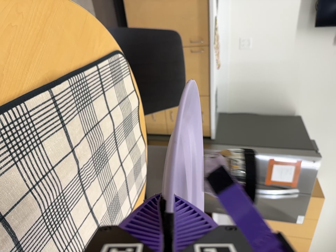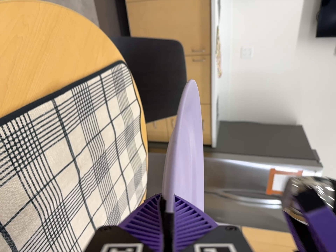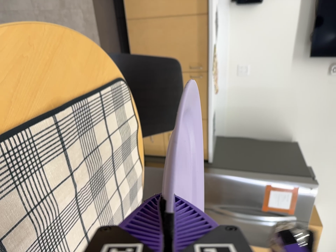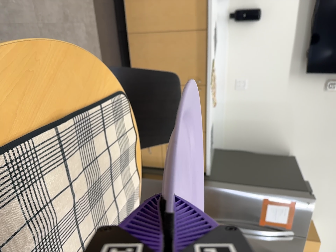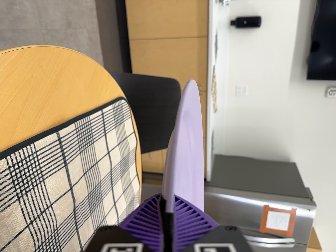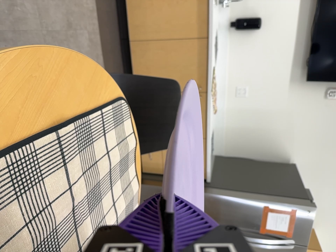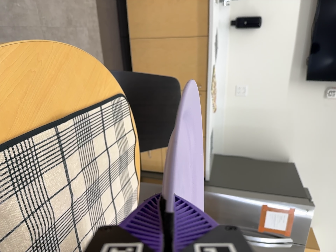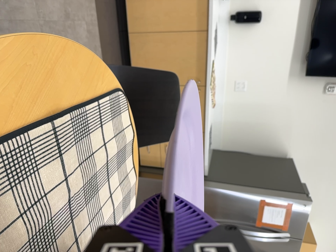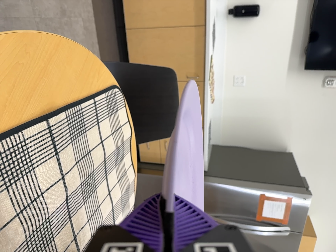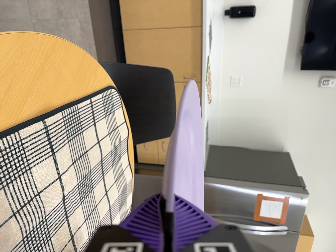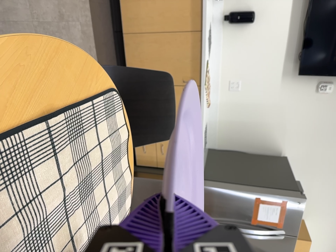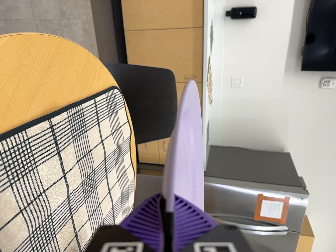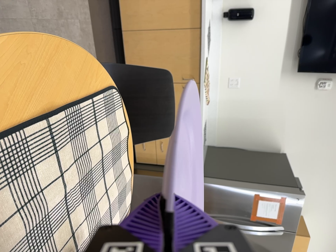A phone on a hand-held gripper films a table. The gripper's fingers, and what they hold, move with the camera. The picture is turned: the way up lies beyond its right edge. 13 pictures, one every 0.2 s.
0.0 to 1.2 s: The camera travels backward, about 4 cm, so what stands in front gets smaller. Its aim tips toward the top of its view by about 10 degrees, and the scene shifts downward.
1.2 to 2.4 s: The camera shifts only a little, or ends up much as it began.
The film runs forward here.
